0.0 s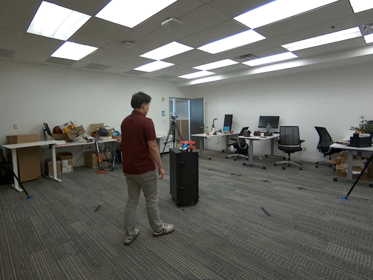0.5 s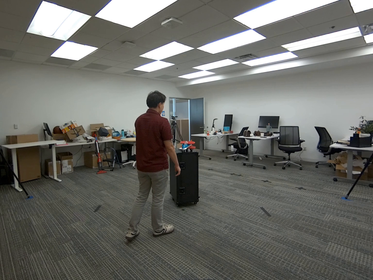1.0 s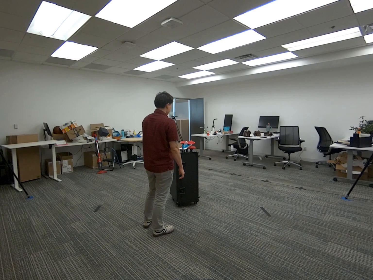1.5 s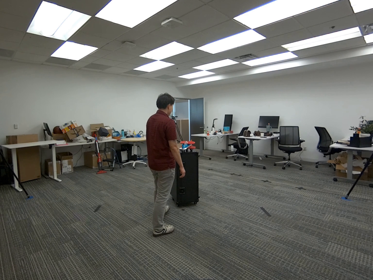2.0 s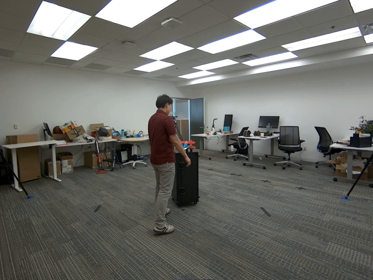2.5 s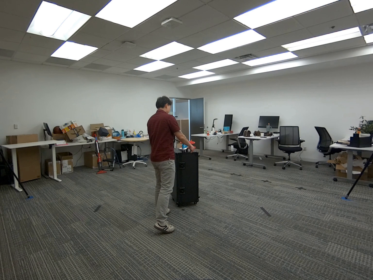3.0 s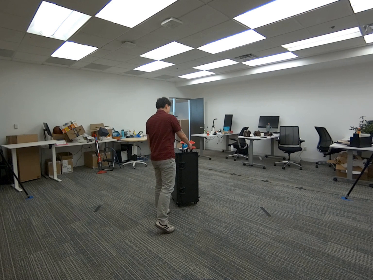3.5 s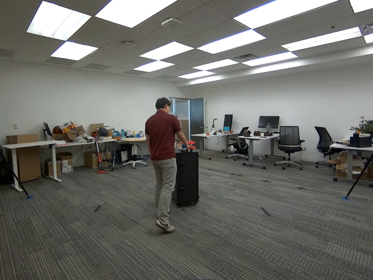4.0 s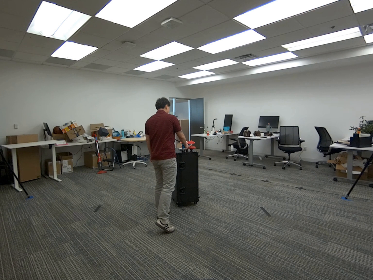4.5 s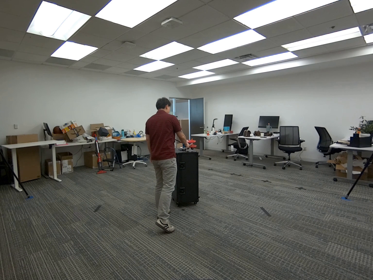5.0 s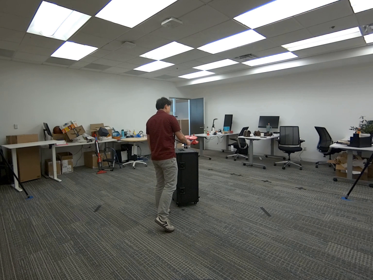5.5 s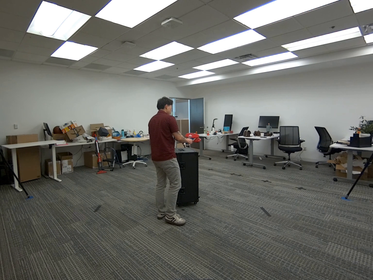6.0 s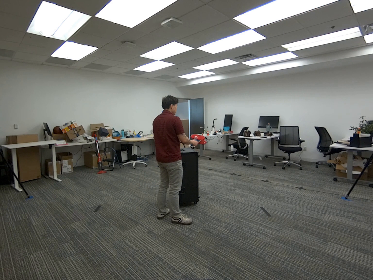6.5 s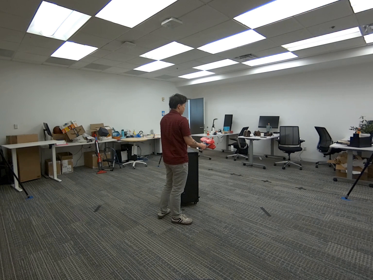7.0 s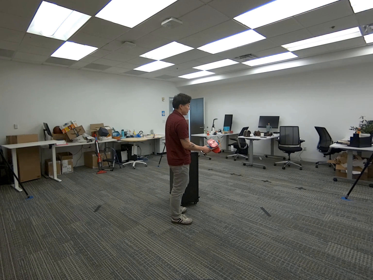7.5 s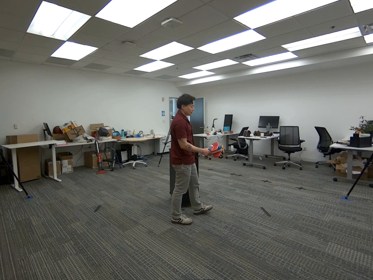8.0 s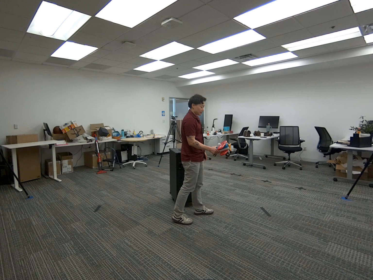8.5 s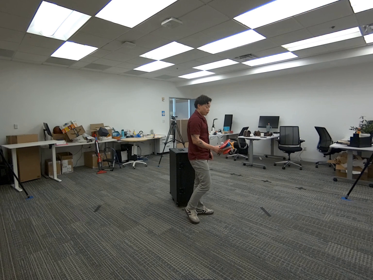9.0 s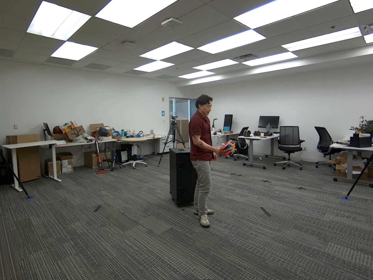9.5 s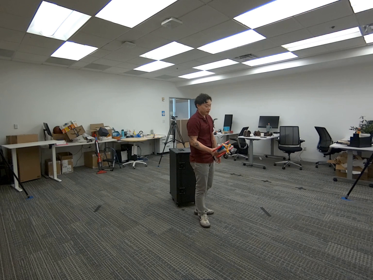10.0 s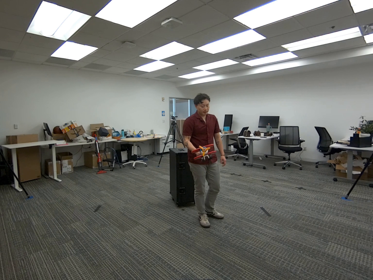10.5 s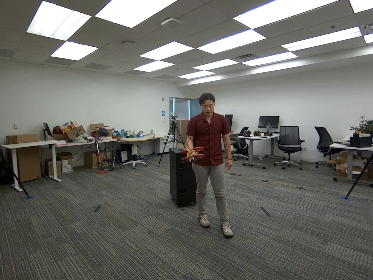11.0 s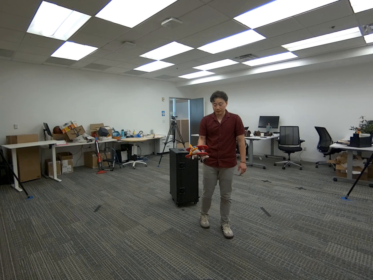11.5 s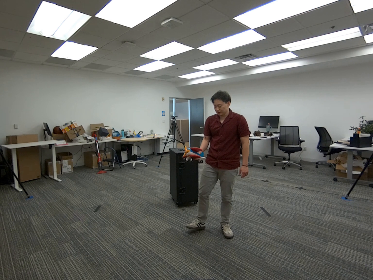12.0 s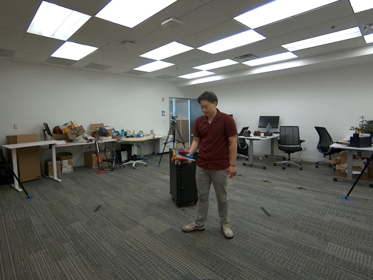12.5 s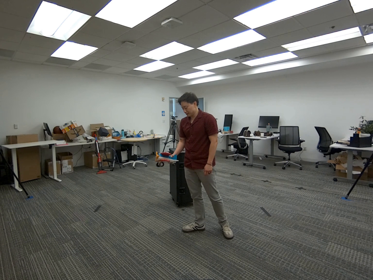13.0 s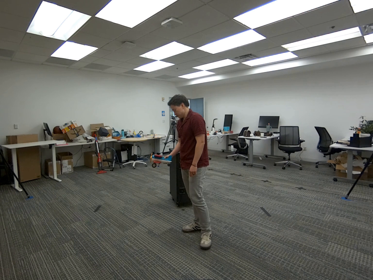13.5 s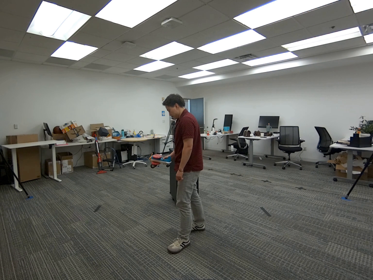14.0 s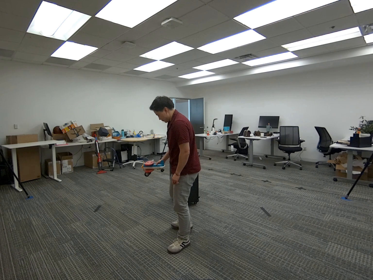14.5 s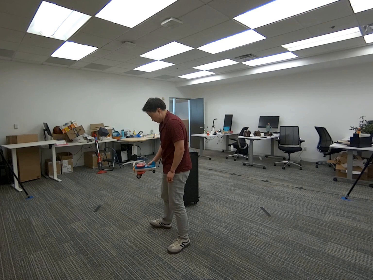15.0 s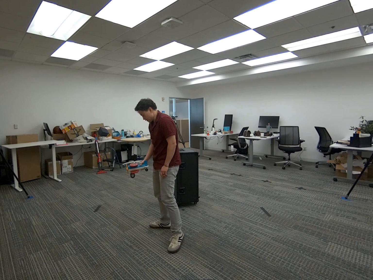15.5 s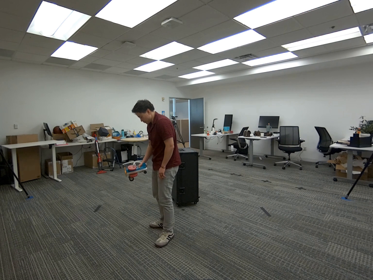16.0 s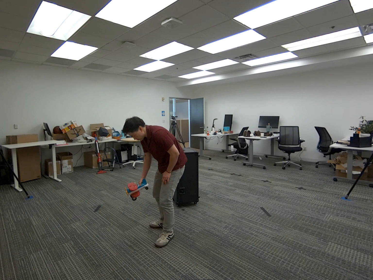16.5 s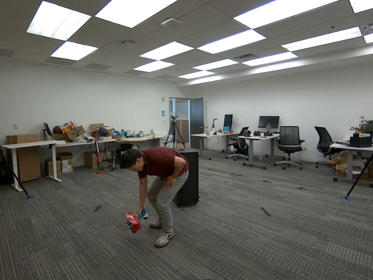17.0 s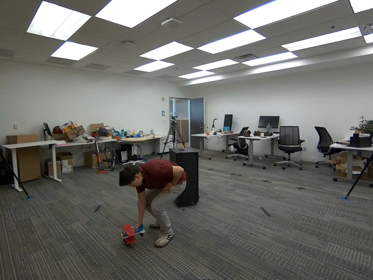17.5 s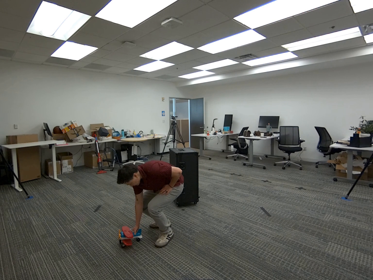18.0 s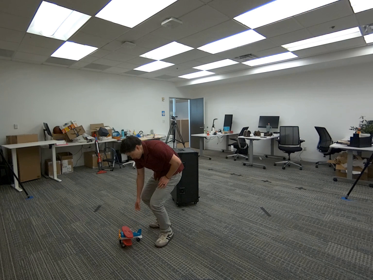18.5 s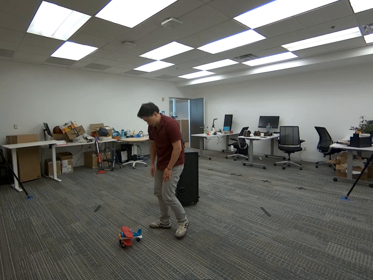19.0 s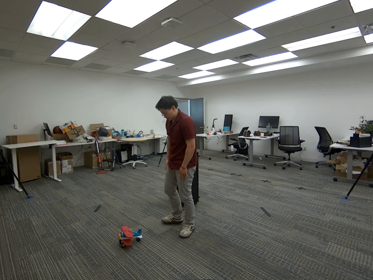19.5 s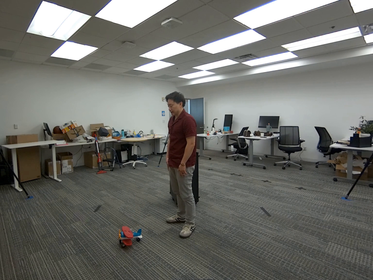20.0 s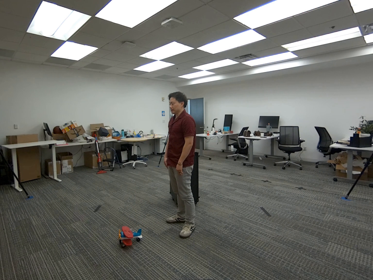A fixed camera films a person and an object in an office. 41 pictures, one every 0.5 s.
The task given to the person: Walk to the toy airplane on the g1 box, pick it up with your right hand, hold it in the air, walk around and place the airplane on the ground.
